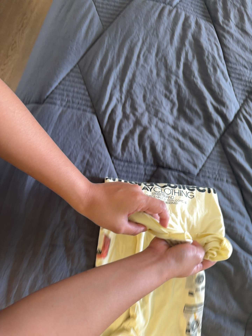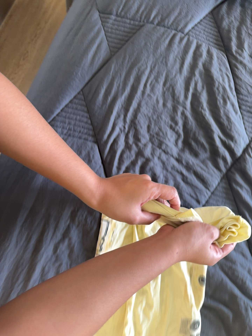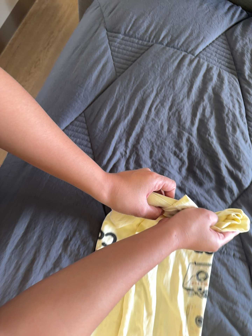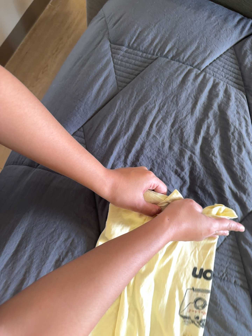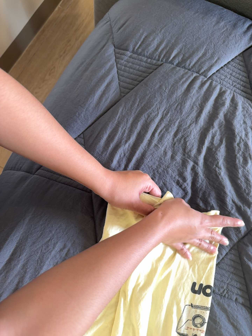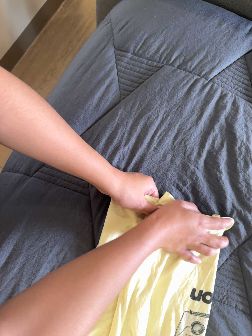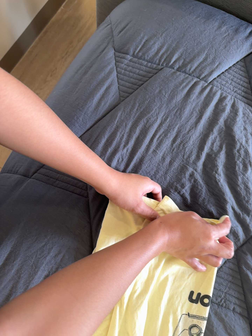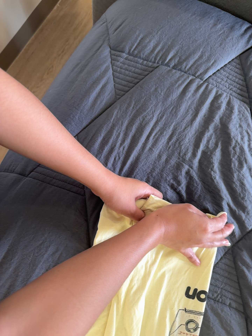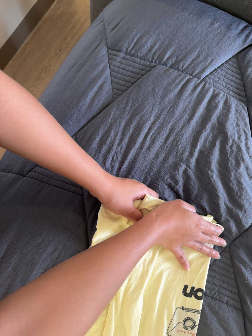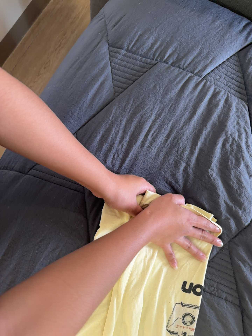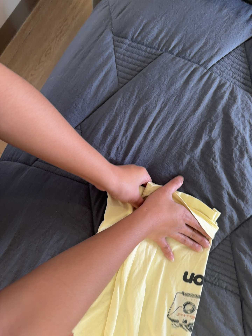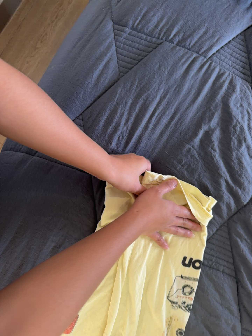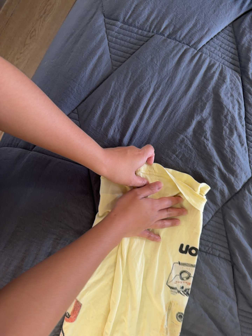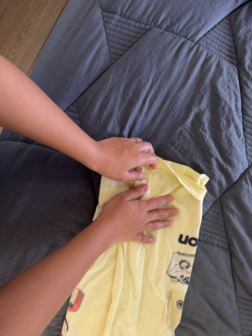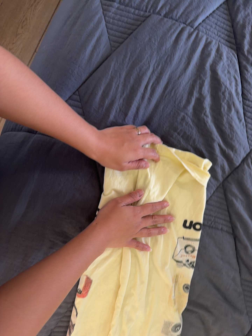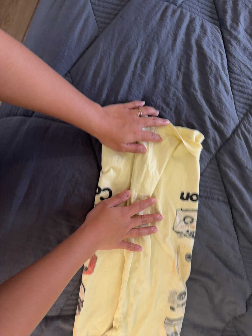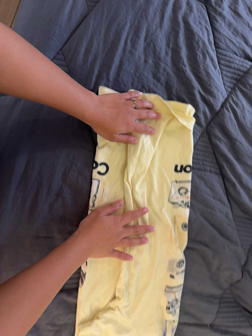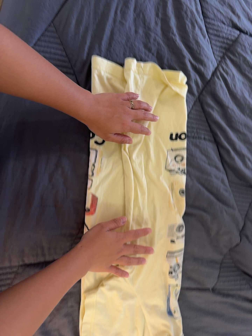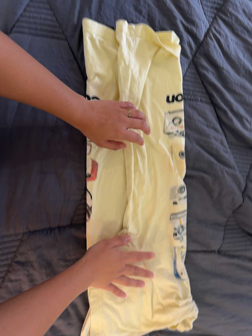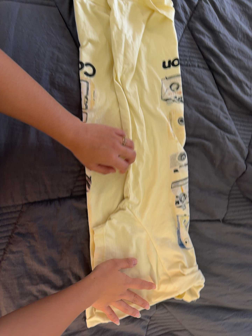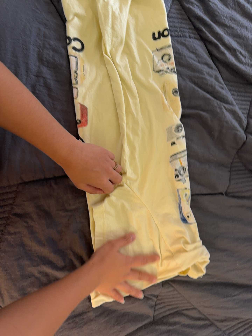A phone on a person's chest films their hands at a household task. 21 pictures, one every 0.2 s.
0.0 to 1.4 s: The camera travels toward the top of its view, forward and to its right, about 18 cm, so close, fixed things drift downward. It rolls about its line of sight by about 10 degrees, and the scene rotates clockwise.
1.4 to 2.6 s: The camera's aim tips toward the bottom of its view by about 10 degrees, and the scene shifts upward.
2.6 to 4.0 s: The camera travels toward the bottom of its view, about 32 cm, so close, fixed things drift upward. It rolls about its line of sight by about 20 degrees, and the scene rotates counterclockwise.
The film runs backward here.
